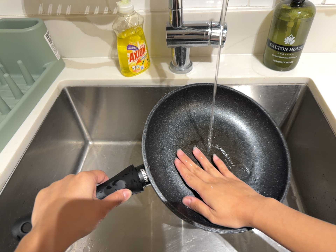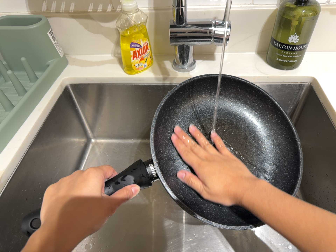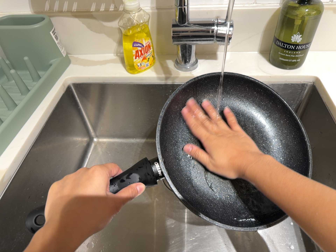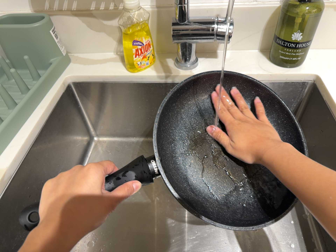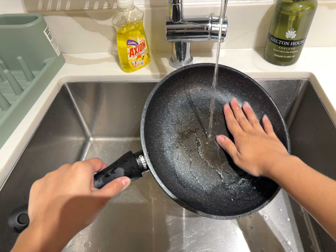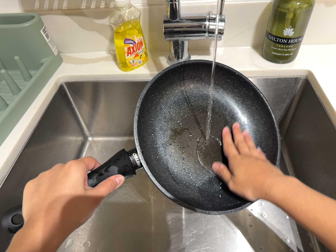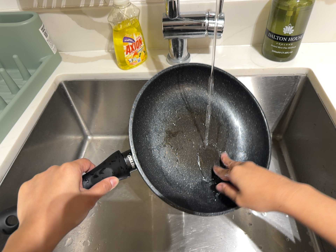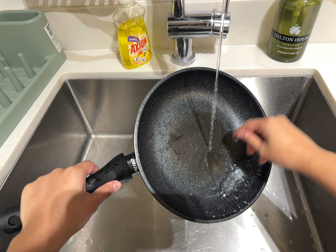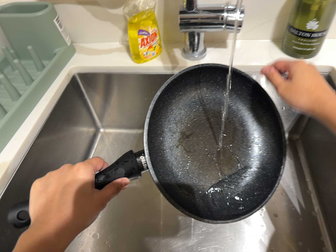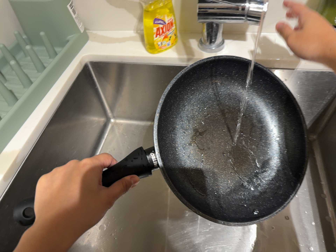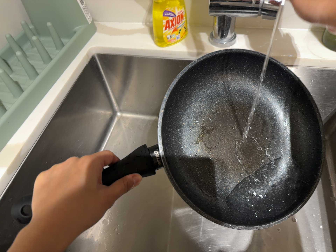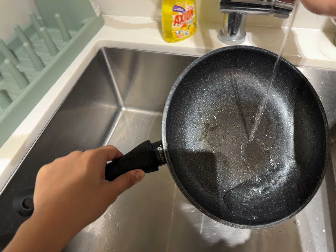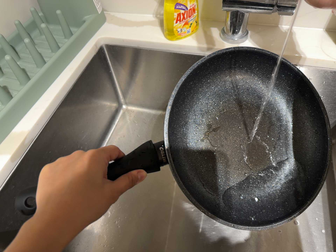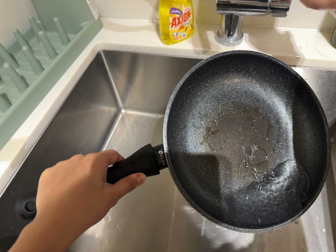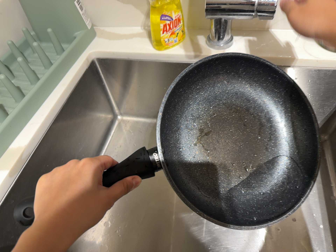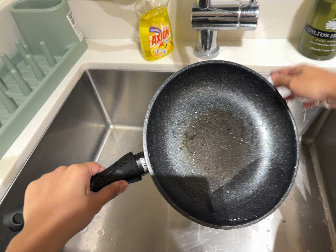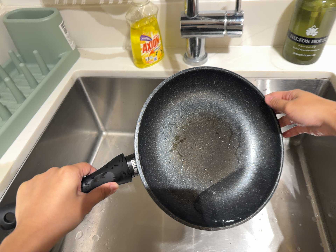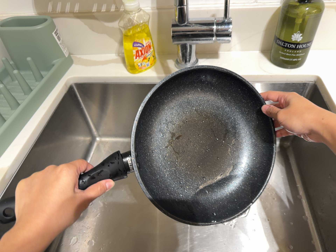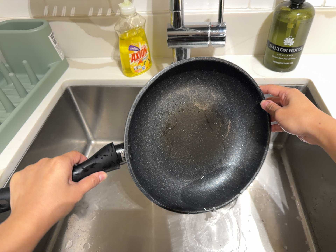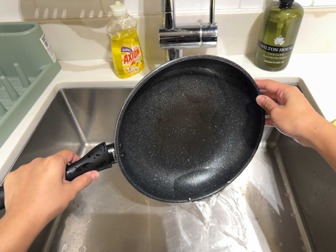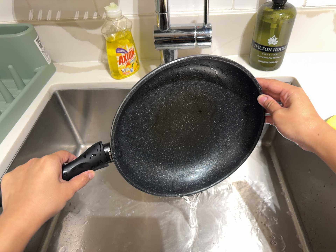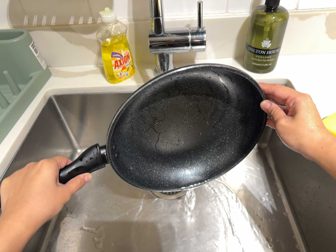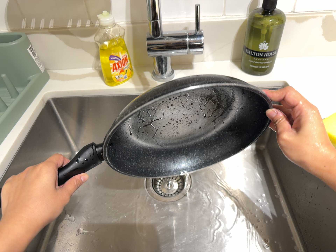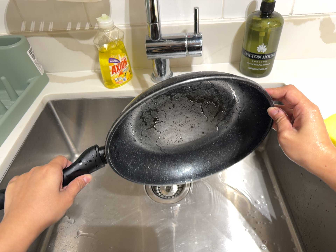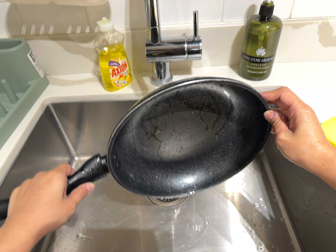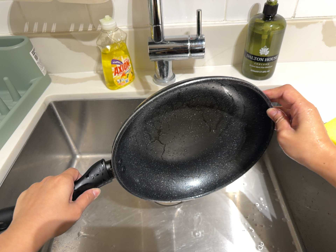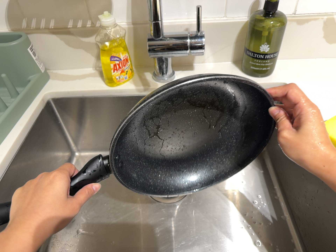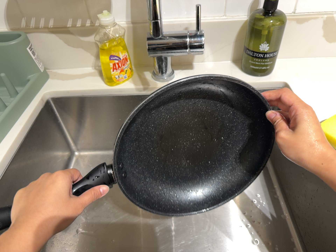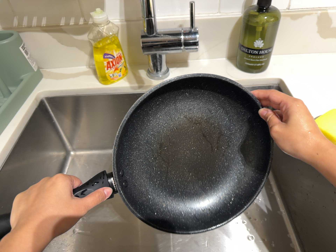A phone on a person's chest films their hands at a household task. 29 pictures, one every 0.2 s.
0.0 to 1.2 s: The camera keeps its place and its aim.
1.2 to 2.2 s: The camera rolls about its line of sight by about 10 degrees, and the scene rotates clockwise.
2.2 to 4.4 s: The camera travels backward, about 7 cm, so what stands in front gets smaller. Its aim tips toward the top of its view by about 10 degrees, and the scene shifts downward. It rolls about its line of sight by about 10 degrees, and the scene rotates counterclockwise.
4.4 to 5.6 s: The camera keeps its place and its aim.
The film runs forward here.
